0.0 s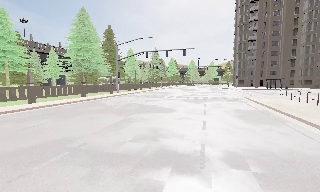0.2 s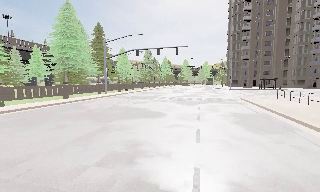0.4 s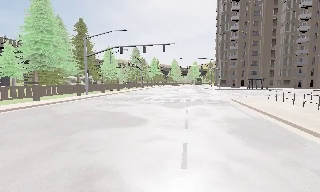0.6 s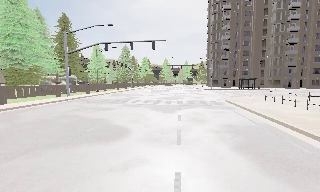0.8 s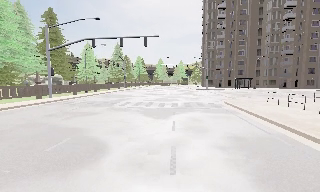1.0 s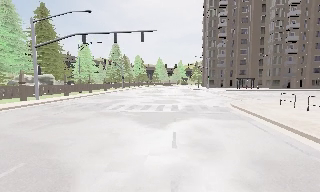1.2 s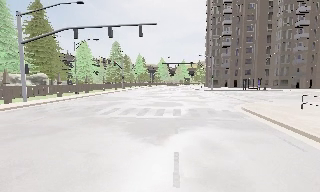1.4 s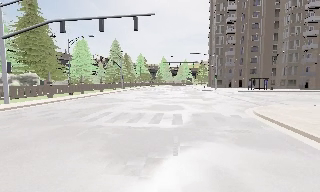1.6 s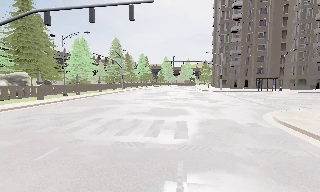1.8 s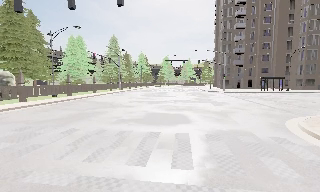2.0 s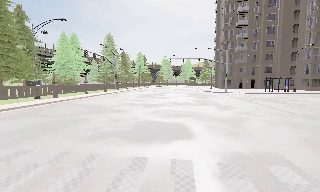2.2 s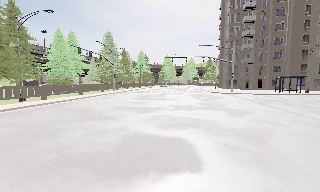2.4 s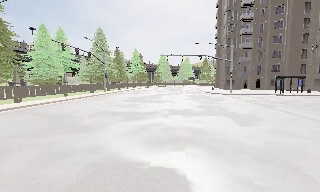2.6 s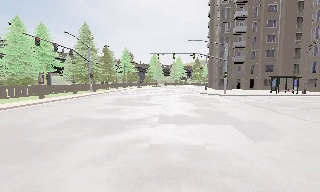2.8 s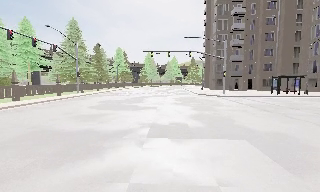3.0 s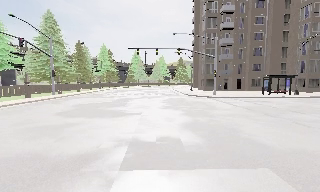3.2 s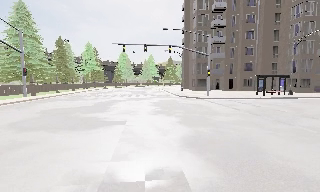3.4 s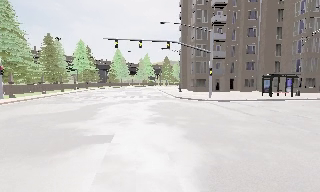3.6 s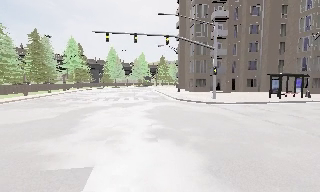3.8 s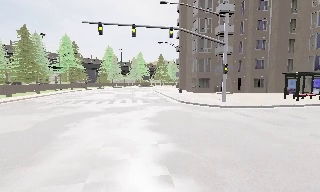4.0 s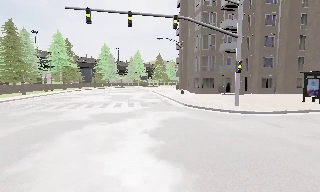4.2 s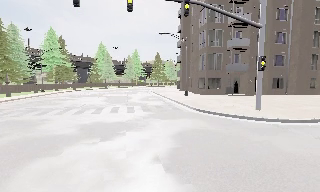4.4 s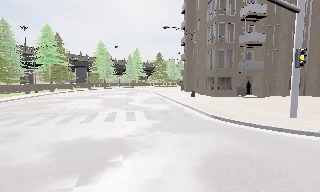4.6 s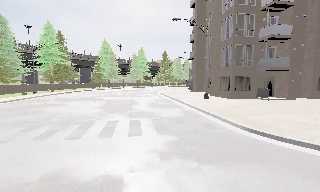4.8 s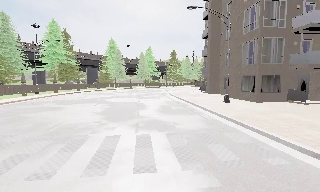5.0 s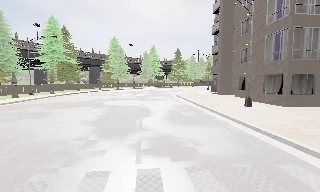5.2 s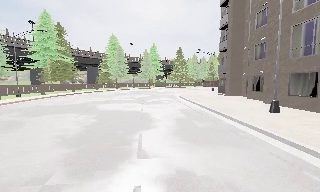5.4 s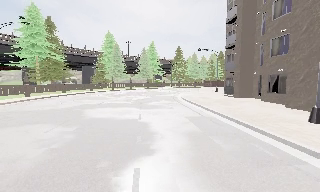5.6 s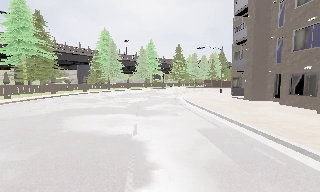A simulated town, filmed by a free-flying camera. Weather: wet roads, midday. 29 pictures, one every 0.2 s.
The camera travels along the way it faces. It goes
forward.
0.0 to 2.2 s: The camera travels forward, about 19 m, so what stands in front looms larger.
2.2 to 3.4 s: The camera swings to its right by about 15 degrees, and the scene slides to the left. It travels forward, about 12 m, so what stands in front looms larger.
3.4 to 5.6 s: The camera travels forward, about 25 m, so what stands in front looms larger.
The film runs forward here.
